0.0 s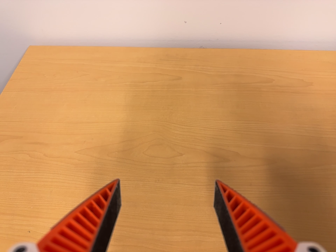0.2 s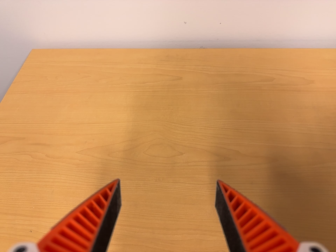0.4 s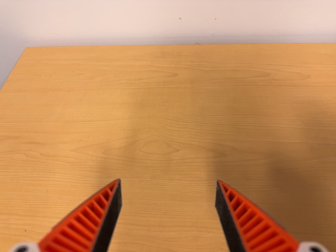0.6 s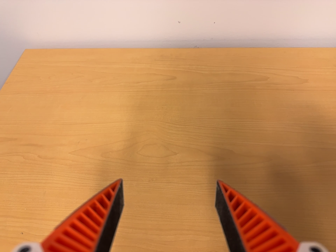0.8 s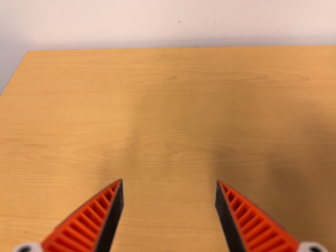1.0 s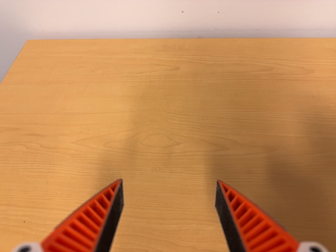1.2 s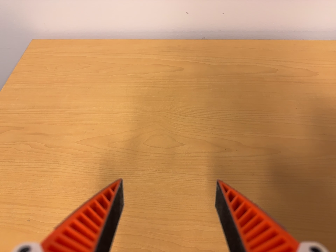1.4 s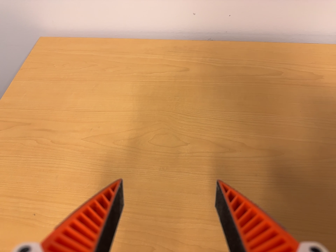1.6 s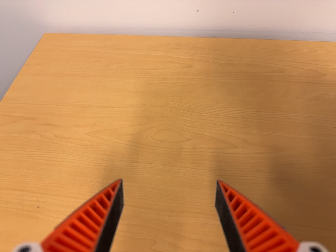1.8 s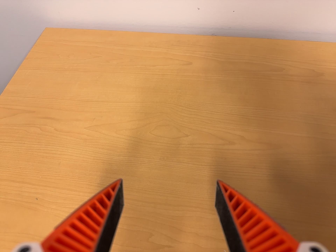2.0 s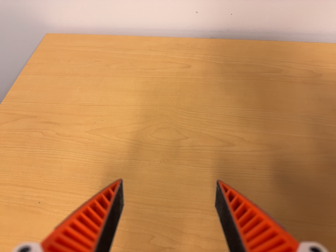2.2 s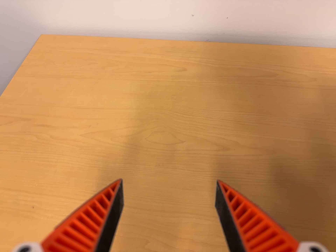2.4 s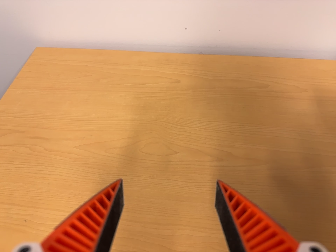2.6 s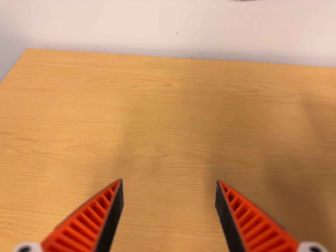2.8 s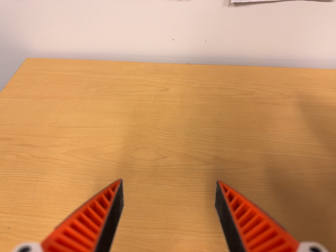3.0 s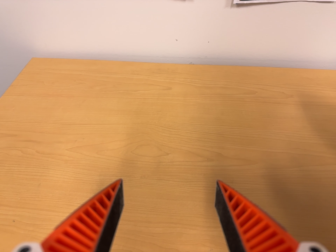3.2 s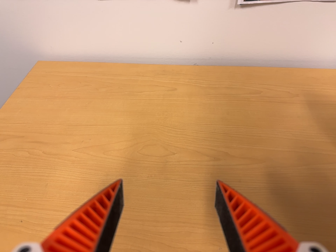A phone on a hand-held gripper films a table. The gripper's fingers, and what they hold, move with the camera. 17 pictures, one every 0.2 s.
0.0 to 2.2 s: The camera shifts only a little, or ends up much as it began.
2.2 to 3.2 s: The camera's aim tips toward the top of its view by about 10 degrees.
The film runs forward here.
